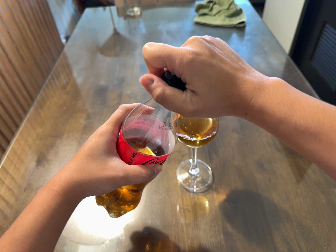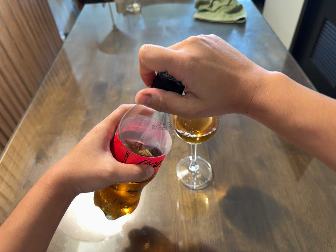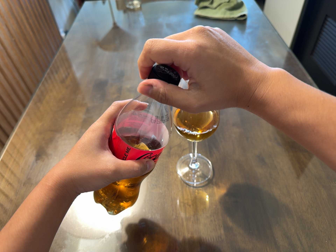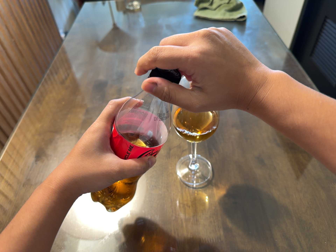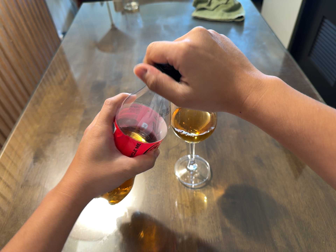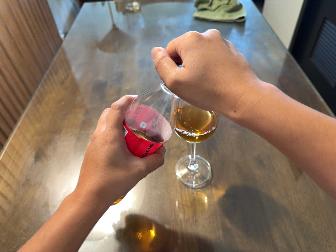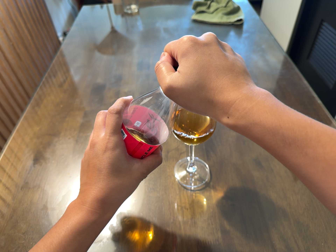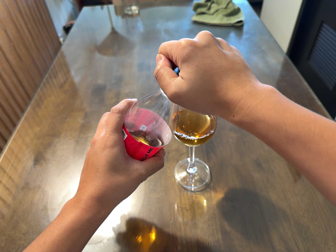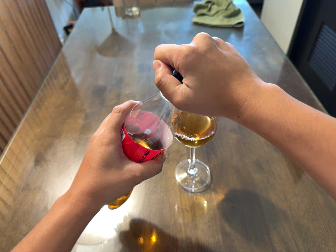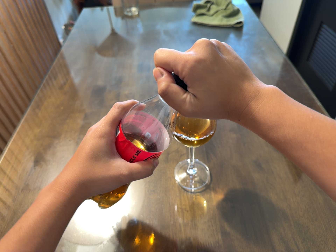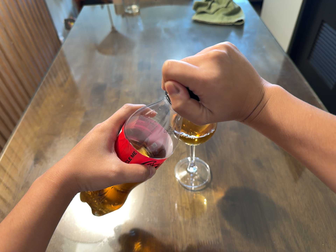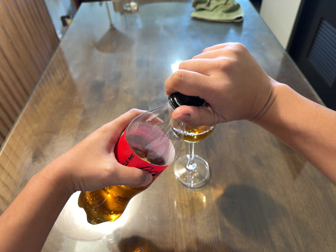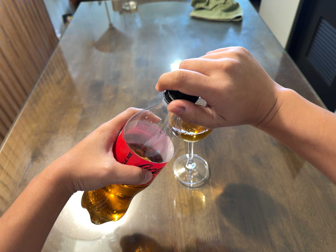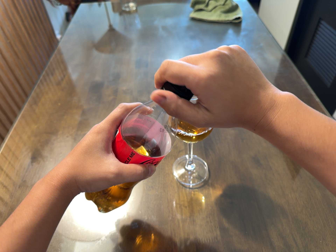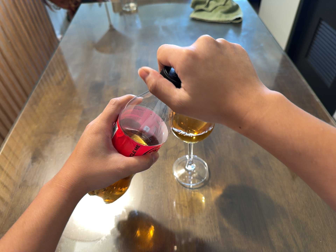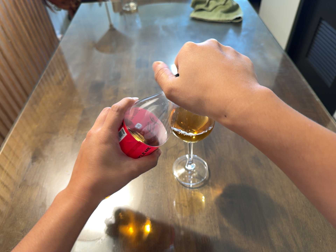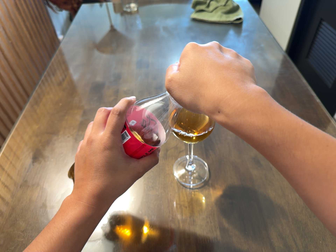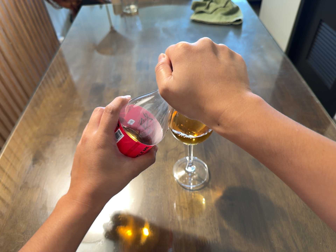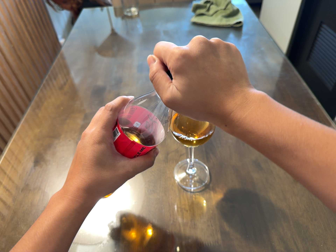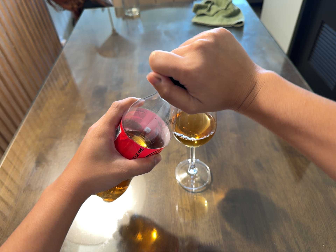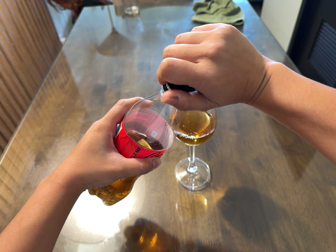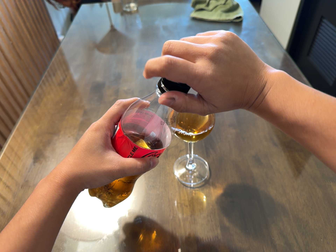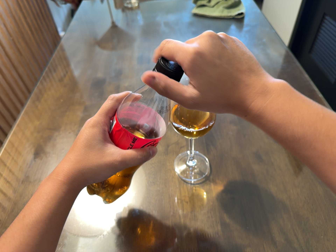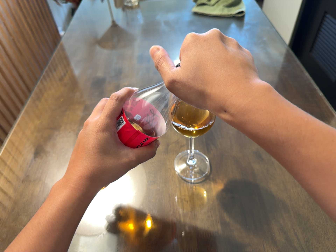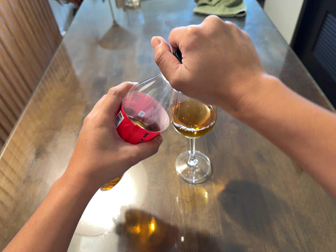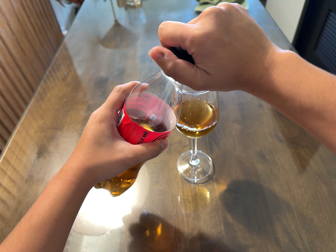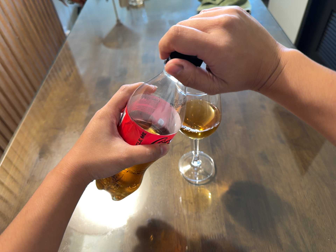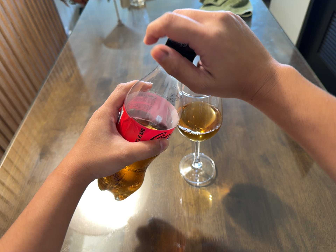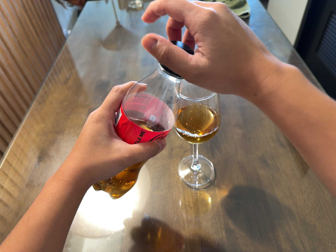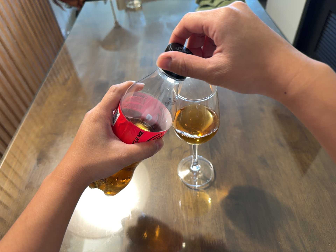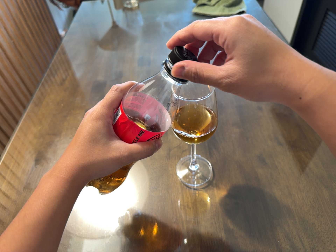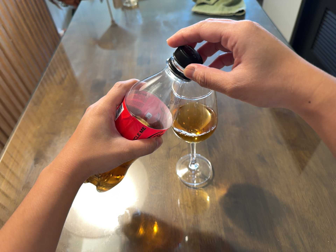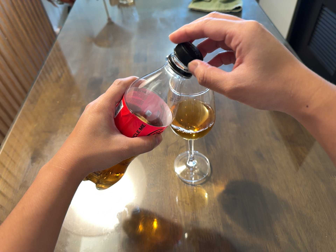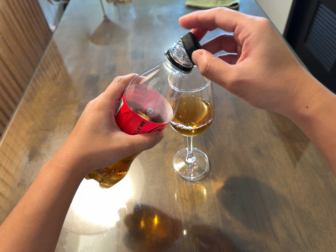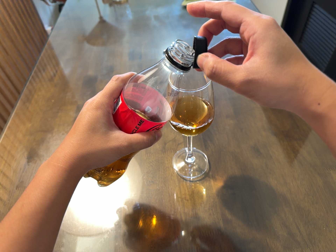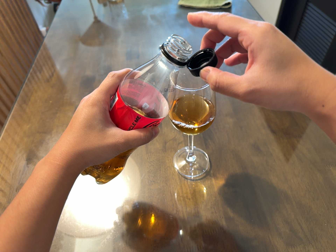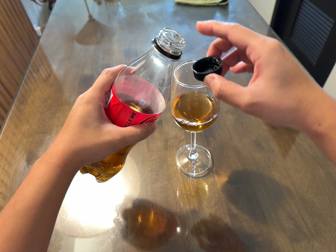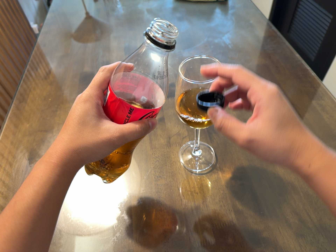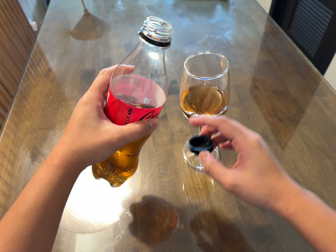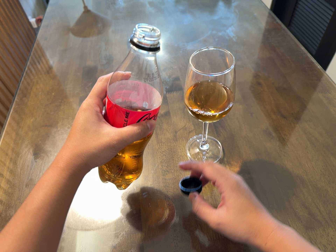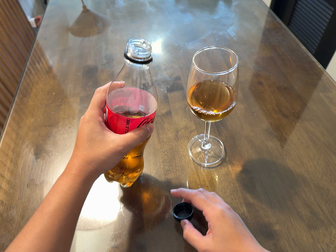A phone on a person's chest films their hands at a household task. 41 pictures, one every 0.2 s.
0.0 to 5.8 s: The camera shifts only a little, or ends up much as it began.
5.8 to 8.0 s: The camera travels to its left, about 6 cm.
The film runs backward here.
